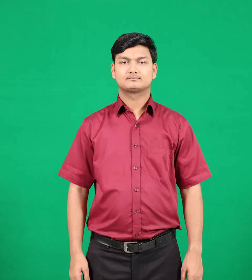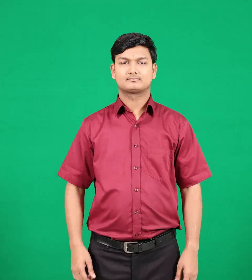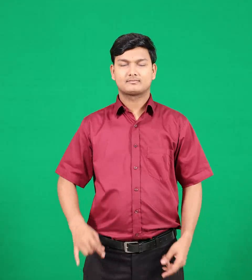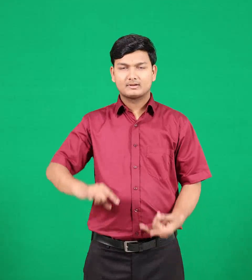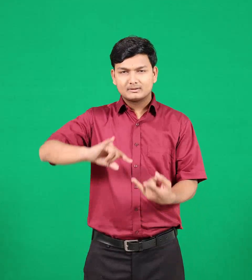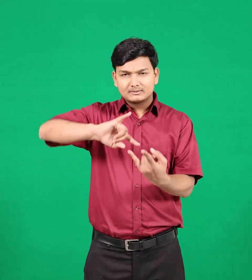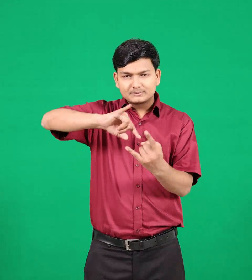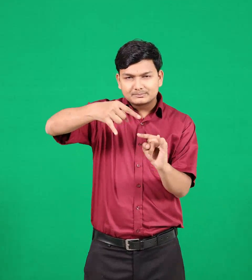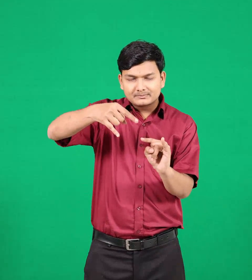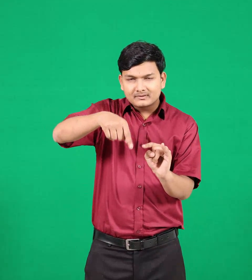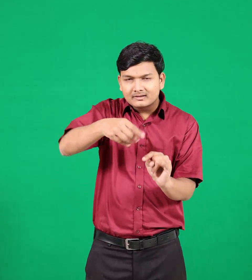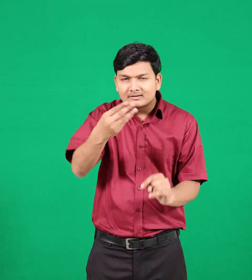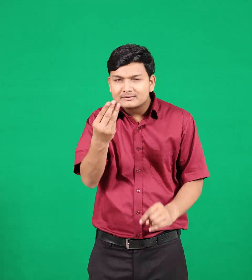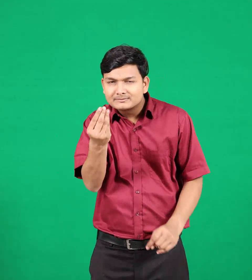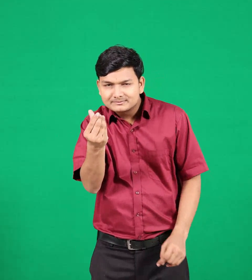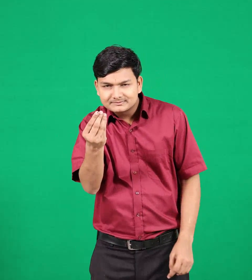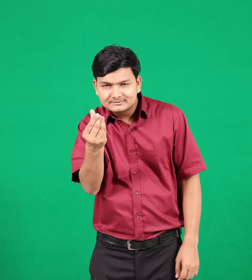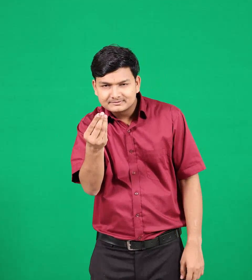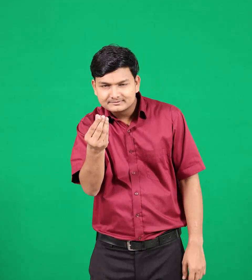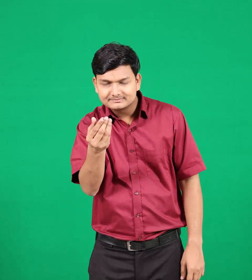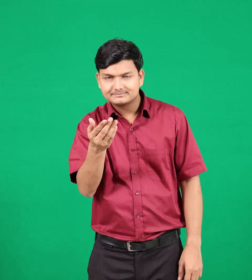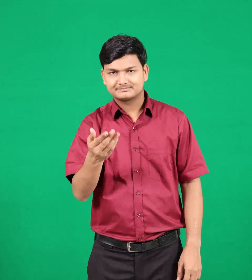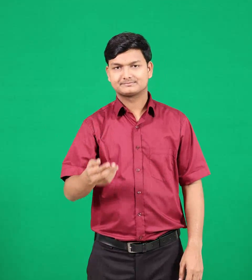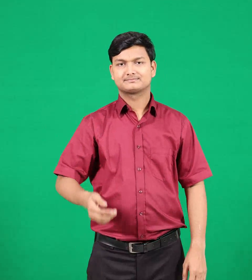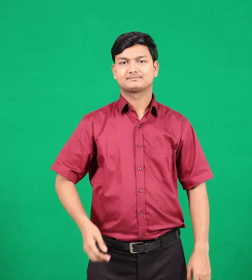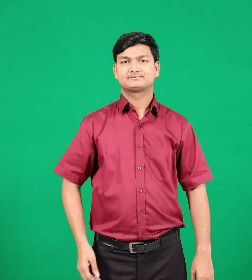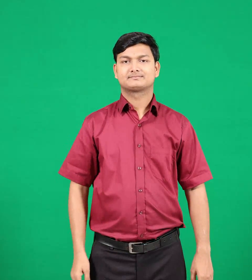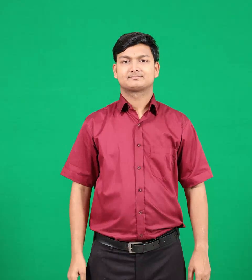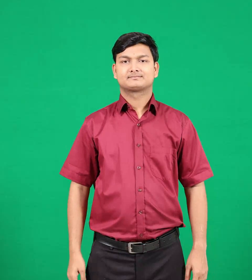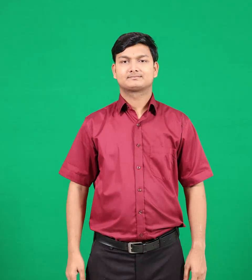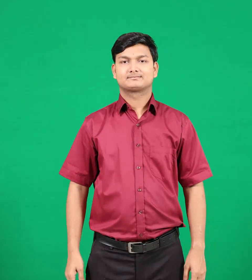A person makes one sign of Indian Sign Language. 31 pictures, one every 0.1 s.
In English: powder
